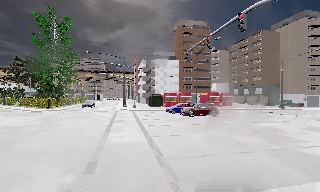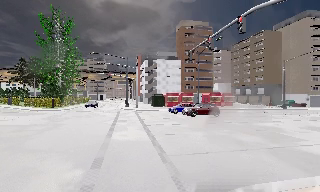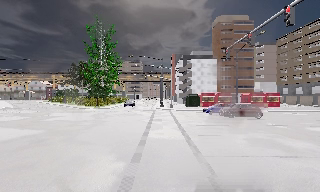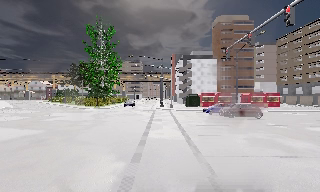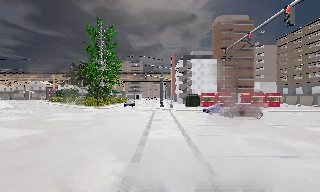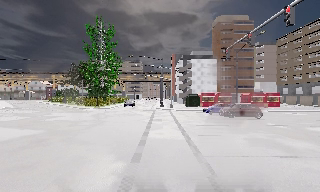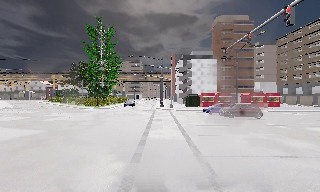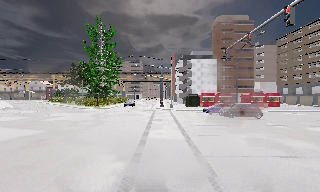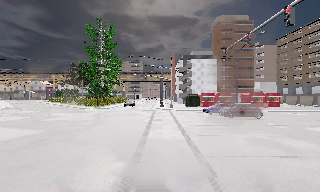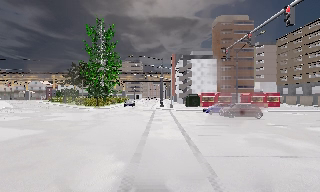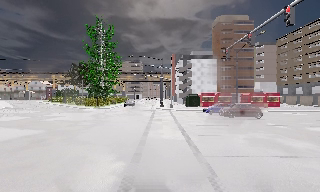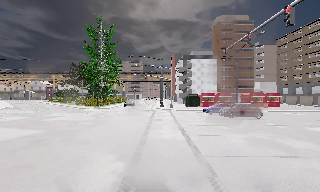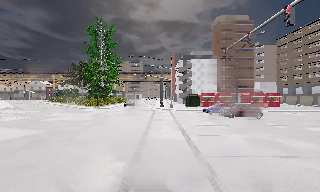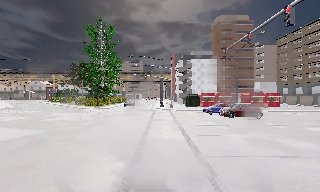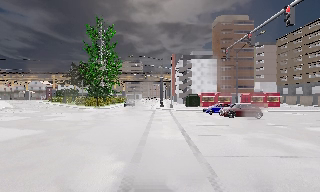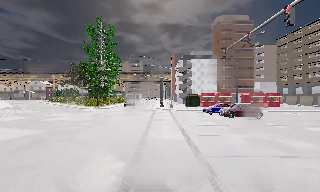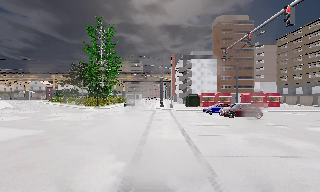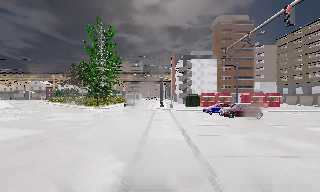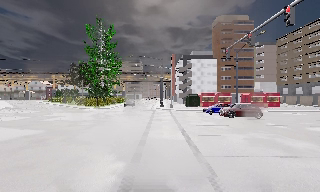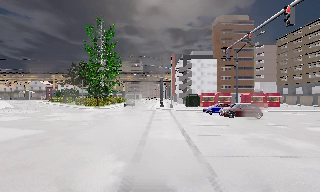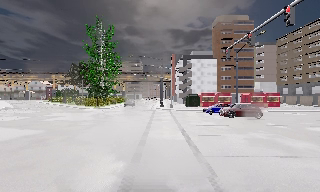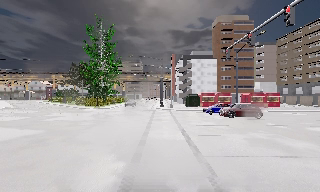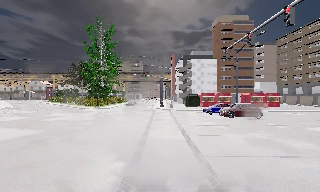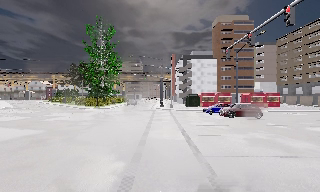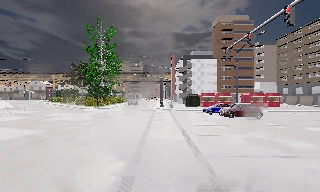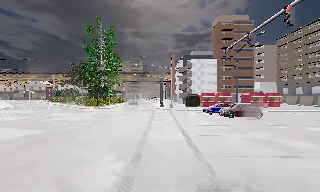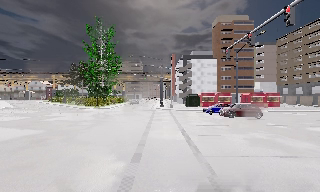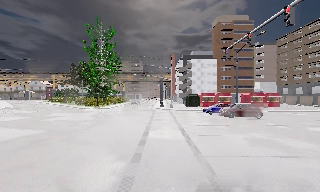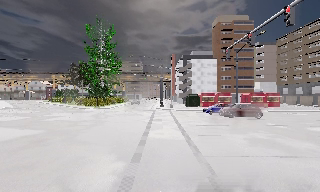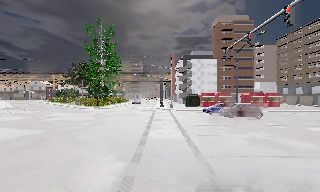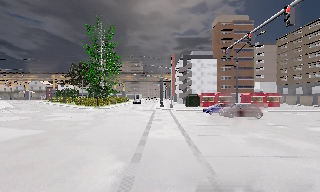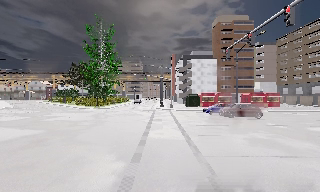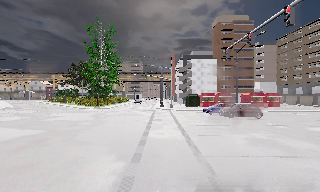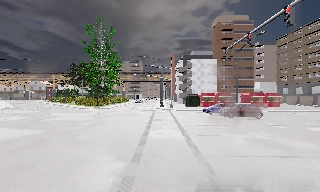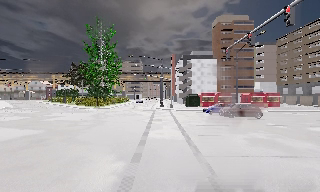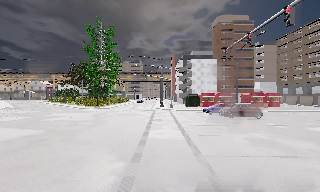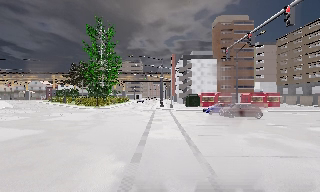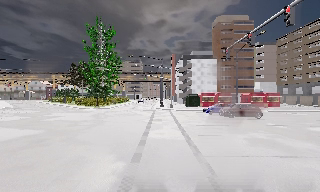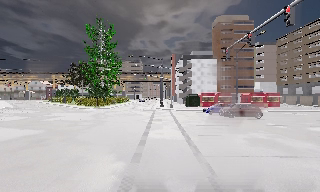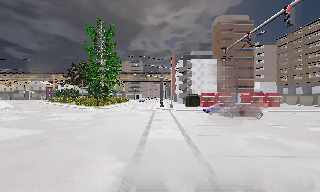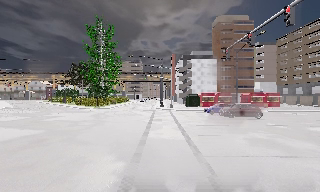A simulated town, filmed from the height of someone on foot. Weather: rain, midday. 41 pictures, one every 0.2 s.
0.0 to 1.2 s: The camera swings to its left by about 15 degrees, and the scene slides to the right. It travels backward, about 0.5 m, so what stands in front gets smaller. It loses speed.
1.2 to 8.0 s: The camera keeps its place and its aim.
The film runs backward here.
